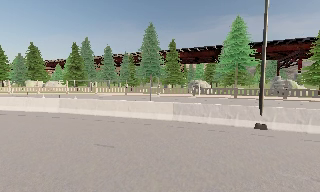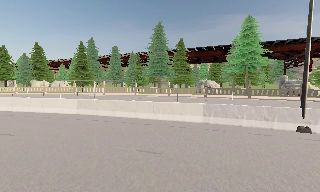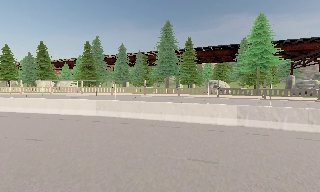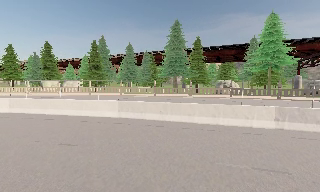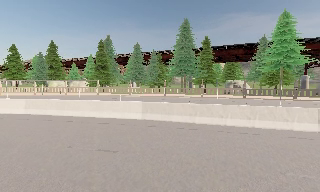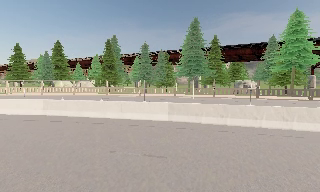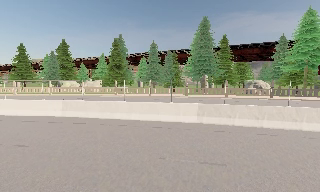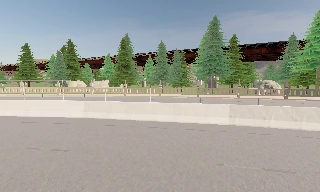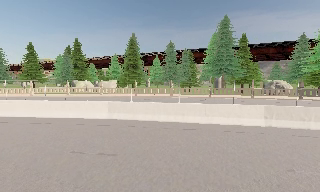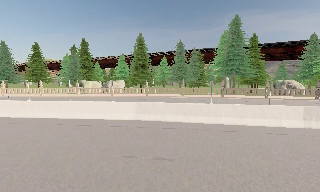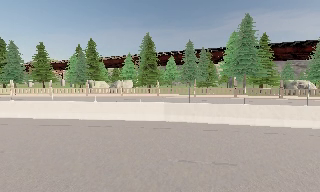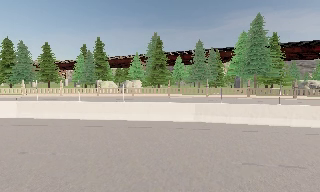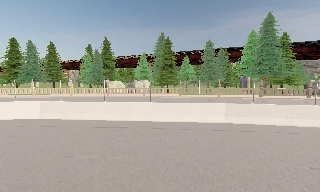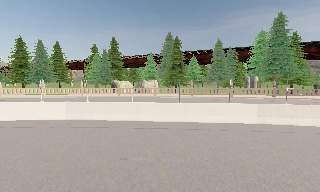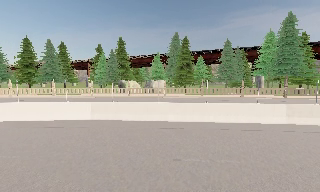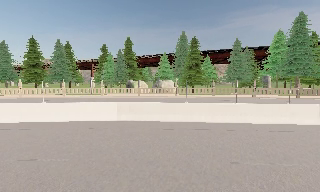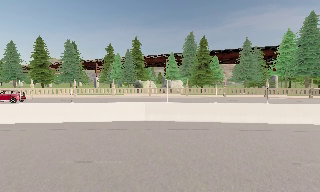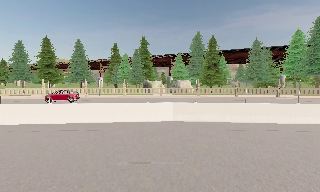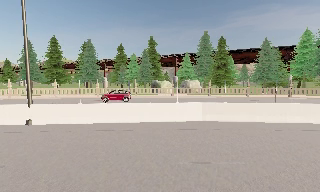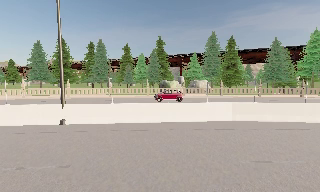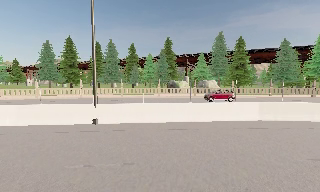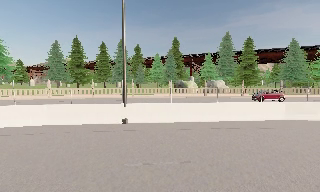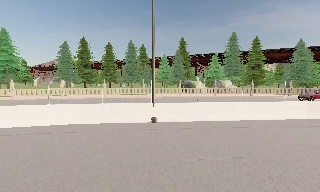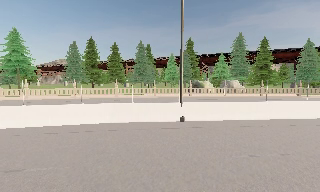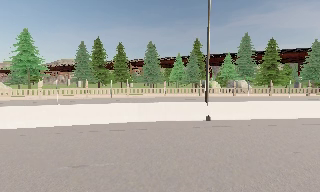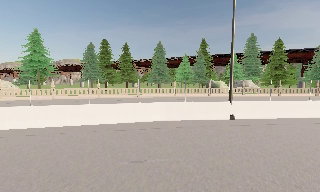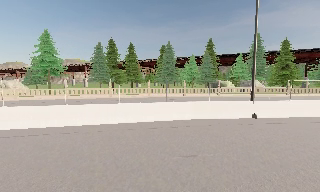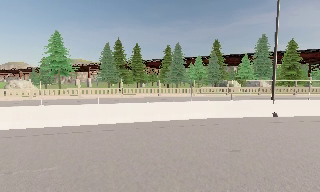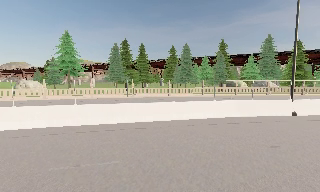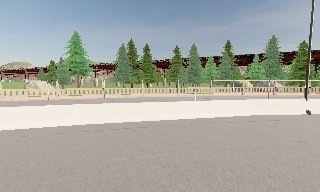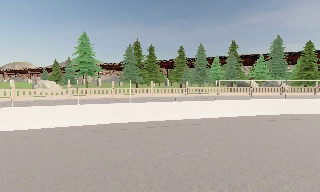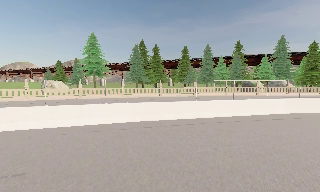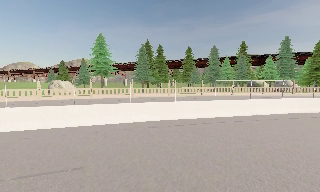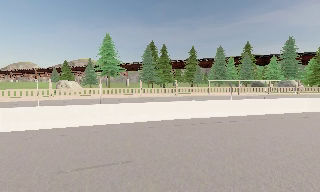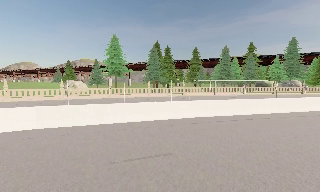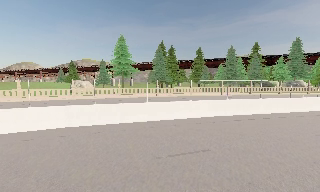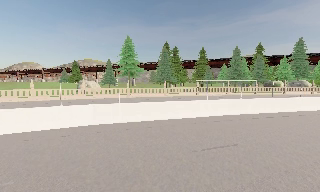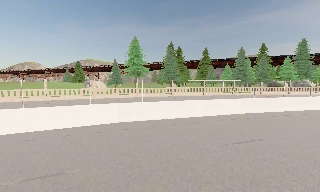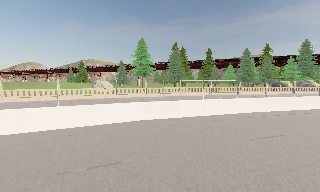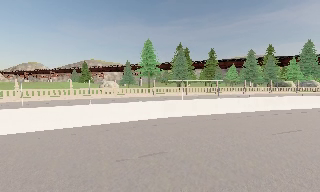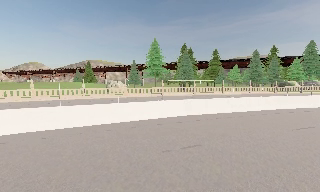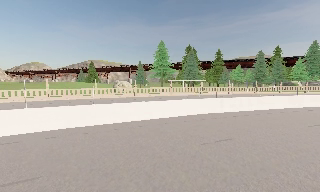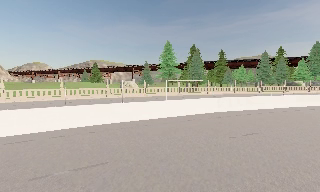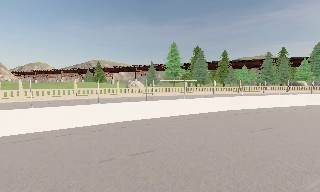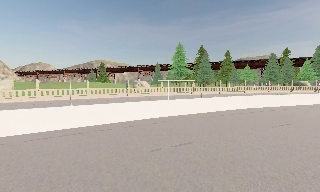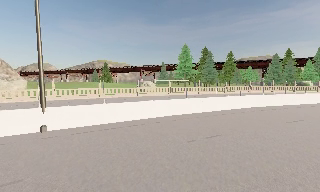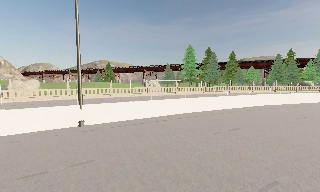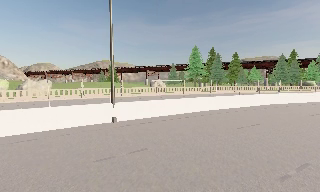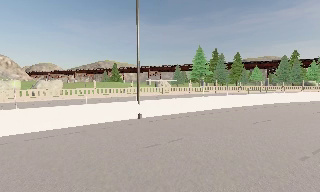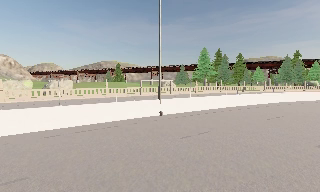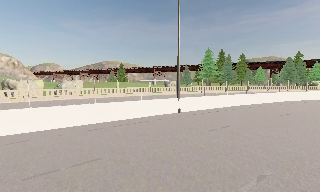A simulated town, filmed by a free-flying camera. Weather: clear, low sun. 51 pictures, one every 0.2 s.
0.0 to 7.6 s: The camera travels to its left, about 65 m, so close, fixed things drift to the right.
7.6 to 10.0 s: The camera travels to its left and backward, about 20 m, so close, fixed things drift to the right.
The film runs backward here.
